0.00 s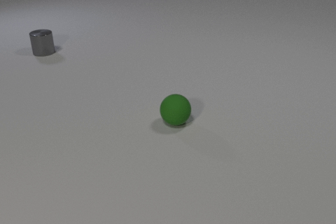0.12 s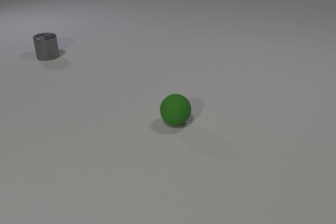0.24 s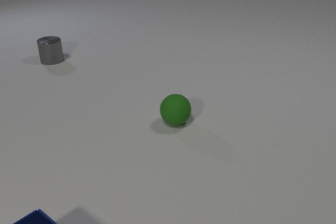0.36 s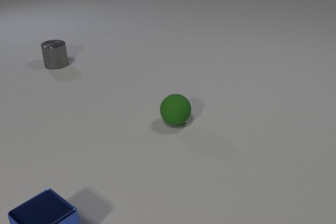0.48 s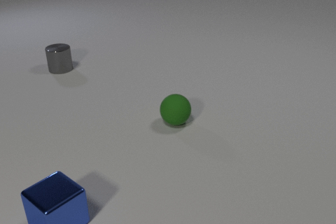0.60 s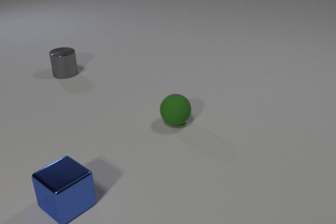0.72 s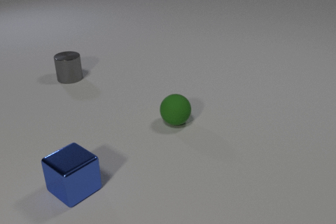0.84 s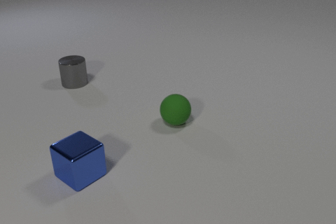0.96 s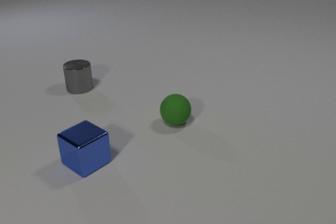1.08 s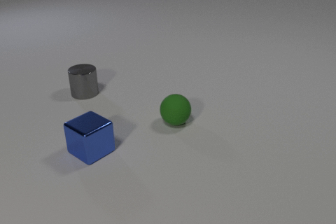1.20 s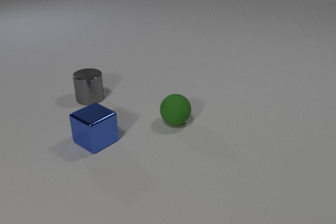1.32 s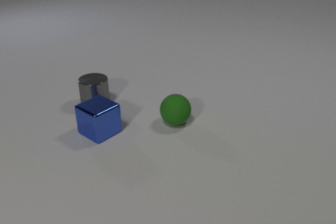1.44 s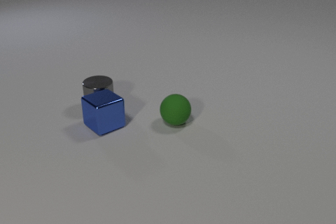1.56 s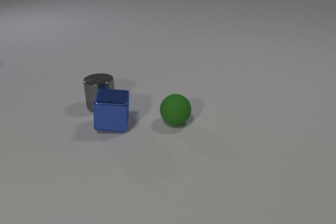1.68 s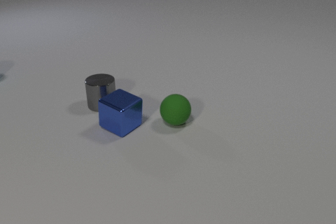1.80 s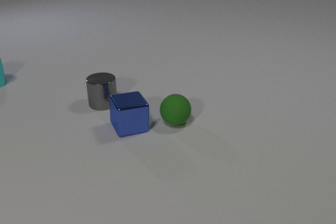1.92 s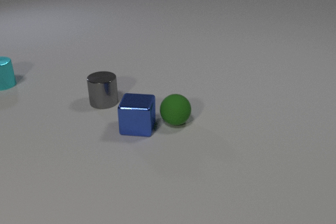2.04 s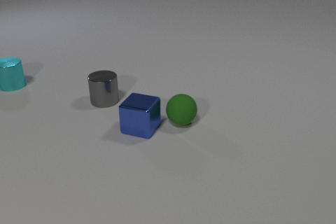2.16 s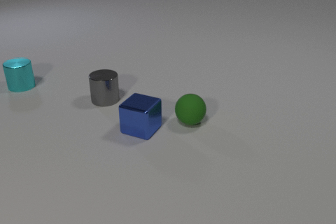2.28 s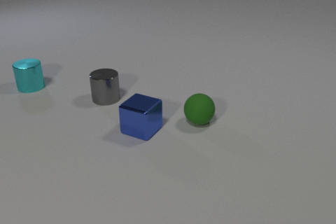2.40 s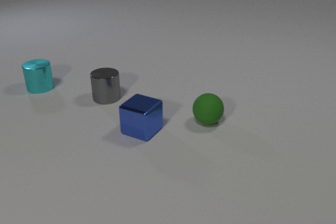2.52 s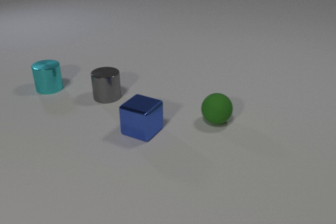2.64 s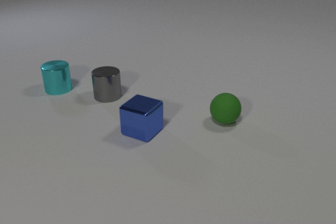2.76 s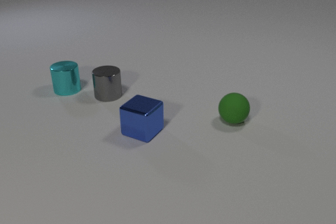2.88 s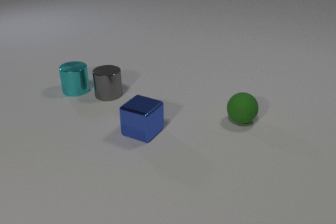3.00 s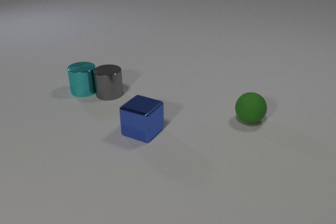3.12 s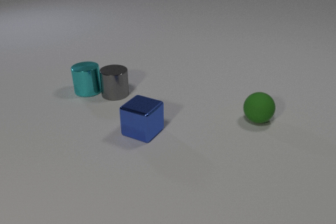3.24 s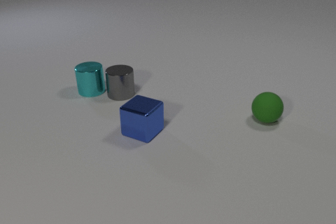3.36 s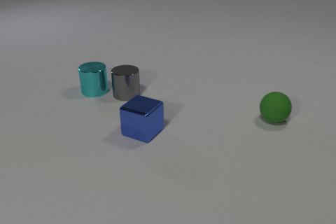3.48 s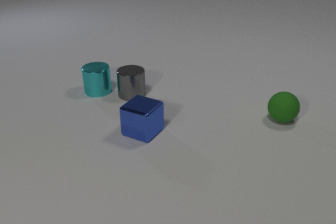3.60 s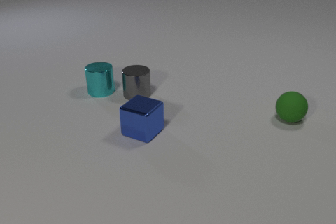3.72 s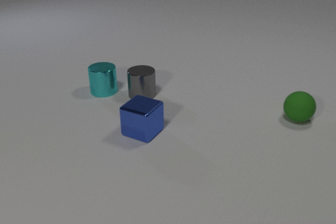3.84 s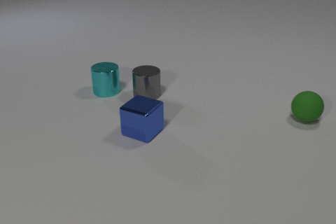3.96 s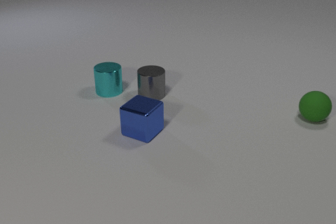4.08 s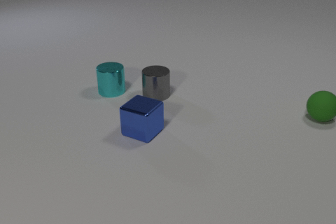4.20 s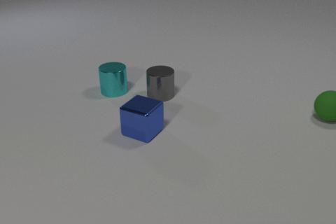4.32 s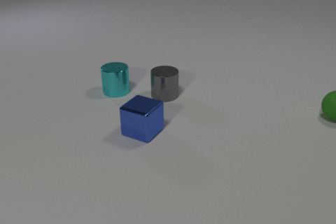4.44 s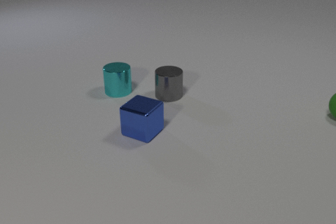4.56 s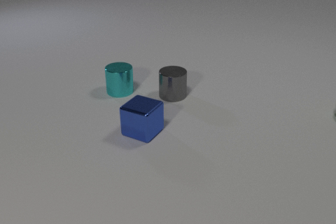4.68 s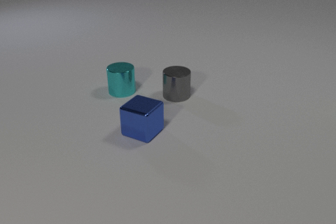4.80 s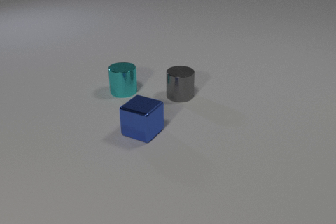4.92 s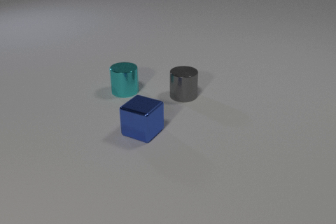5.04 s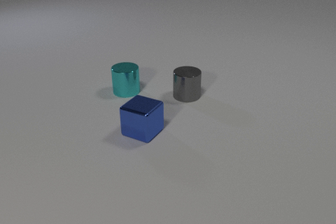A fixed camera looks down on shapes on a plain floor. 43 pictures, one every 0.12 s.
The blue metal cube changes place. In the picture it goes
away from the camera.
The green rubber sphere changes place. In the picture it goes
to the right.
0.00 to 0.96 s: The gray metal cylinder slides toward the camera. The blue metal cube comes in at the bottom edge, slides away from the camera.
0.96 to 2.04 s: The gray metal cylinder slides toward the camera and to the right. The blue metal cube slides to the right and away from the camera. The cyan metal cylinder comes in at the left edge, slides to the right and toward the camera. The gray metal cylinder and the blue metal cube collide. The blue metal cube and the green rubber sphere collide.
2.04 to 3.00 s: The gray metal cylinder slides away from the camera. The cyan metal cylinder slides to the right and toward the camera. The green rubber sphere rolls to the right. The gray metal cylinder and the cyan metal cylinder collide.
3.00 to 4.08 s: The gray metal cylinder slides to the right. The cyan metal cylinder slides to the right. The green rubber sphere rolls to the right.
4.08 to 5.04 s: The gray metal cylinder slides to the right. The cyan metal cylinder slides to the right. The green rubber sphere rolls to the right and away from the camera, leaves at the right edge.
What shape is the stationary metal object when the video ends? cube.
How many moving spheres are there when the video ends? 0.
Are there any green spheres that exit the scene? yes.
